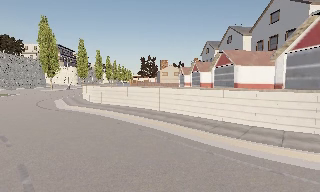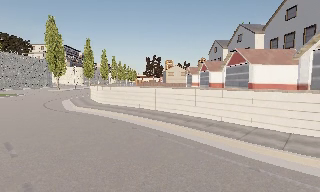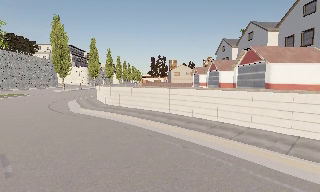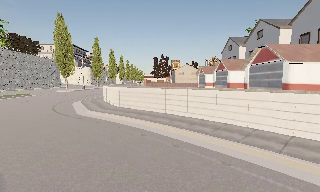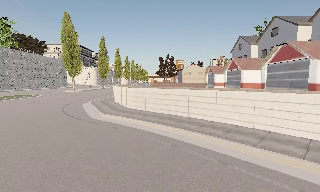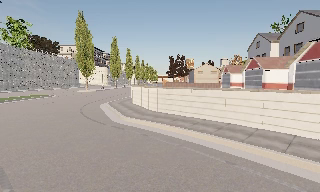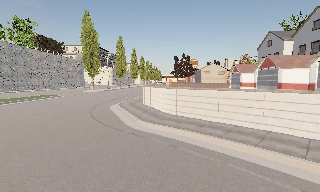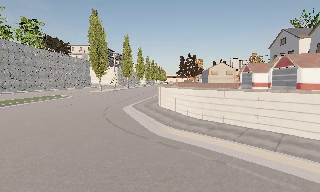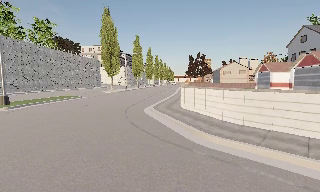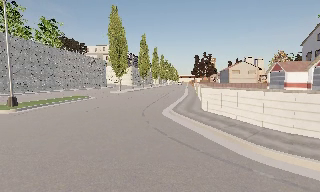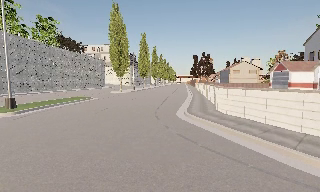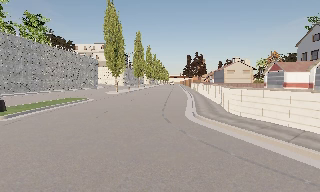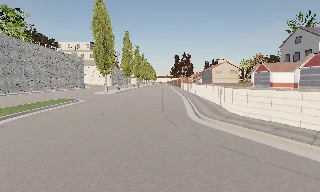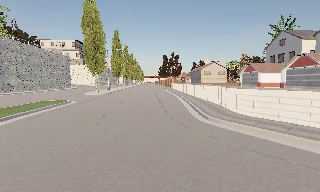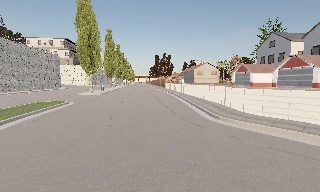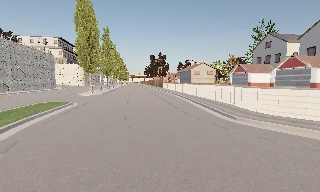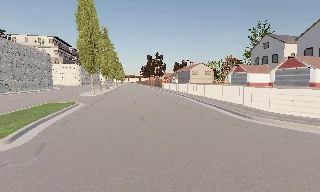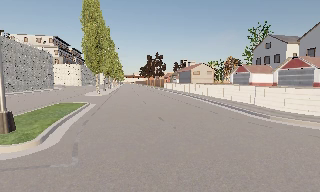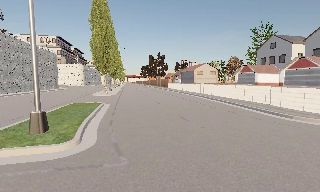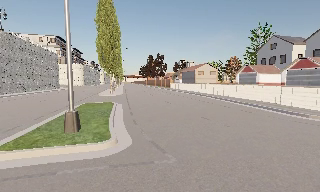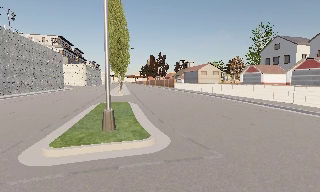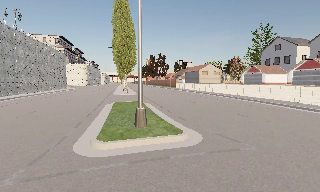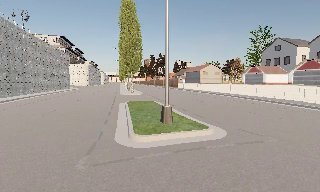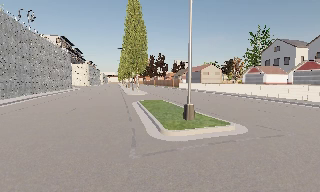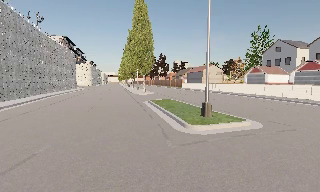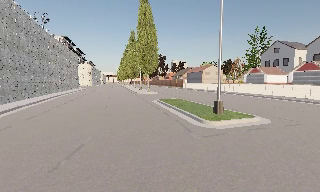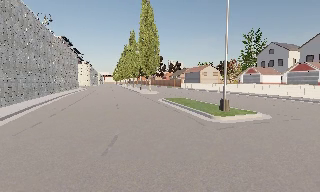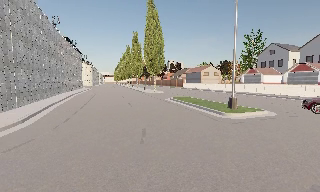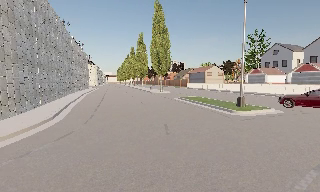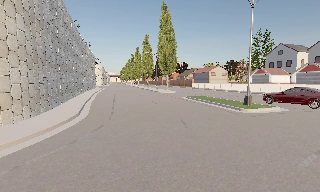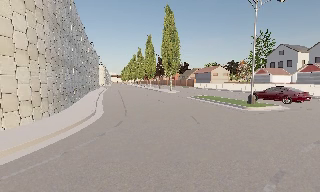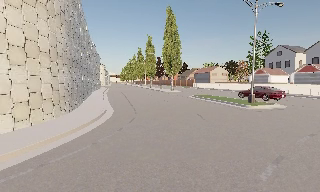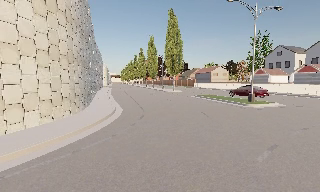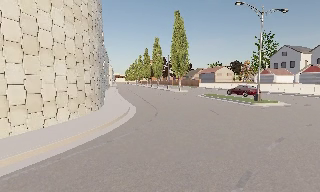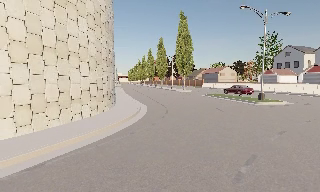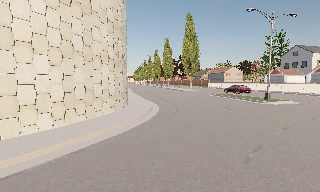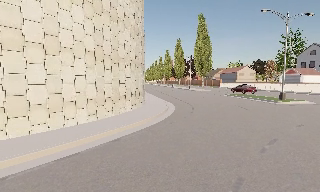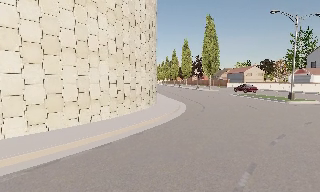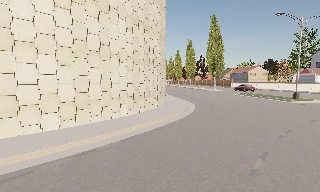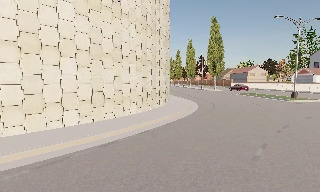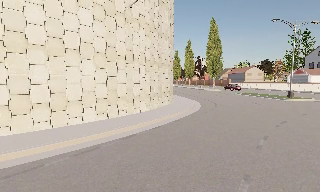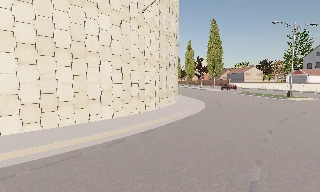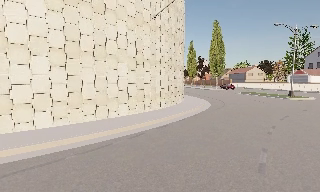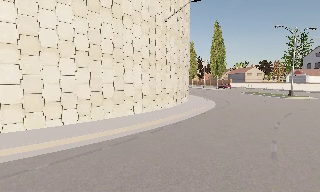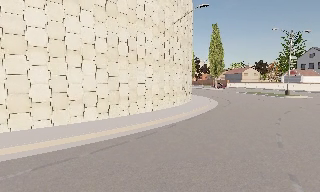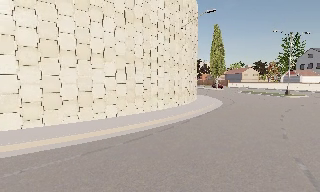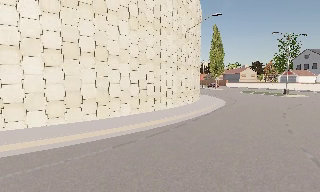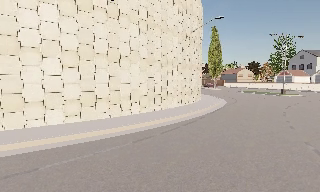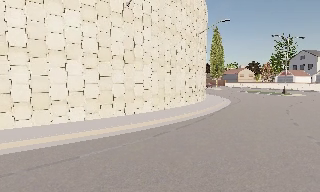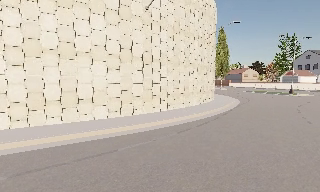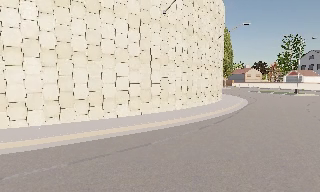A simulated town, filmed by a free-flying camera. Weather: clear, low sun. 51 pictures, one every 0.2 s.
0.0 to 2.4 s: The camera travels to its left and forward, about 14 m, so close, fixed things drift to the right.
2.4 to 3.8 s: The camera pans to its right, which is clockwise from overhead, by about 15 degrees. It travels to its left, about 8 m, so close, fixed things drift to the right.
3.8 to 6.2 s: The camera travels to its left and backward, about 13 m, so close, fixed things drift to the right.
6.2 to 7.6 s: The camera pans to its left, which is counterclockwise from overhead, by about 10 degrees. It travels backward and to its left, about 6 m, so what stands in front gets smaller.
7.6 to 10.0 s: The camera travels to its left and backward, about 10 m, so close, fixed things drift to the right.
The film runs forward here.
